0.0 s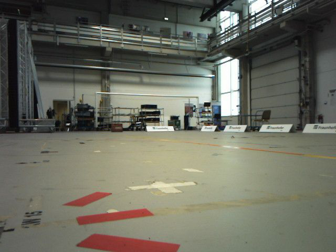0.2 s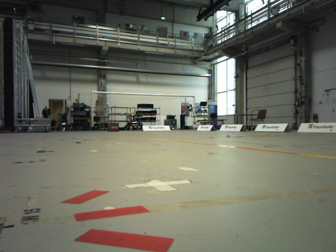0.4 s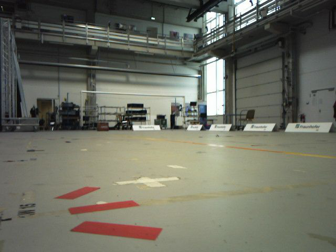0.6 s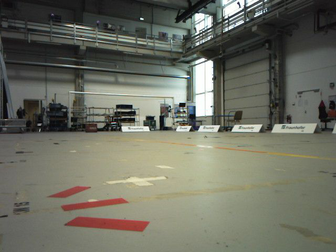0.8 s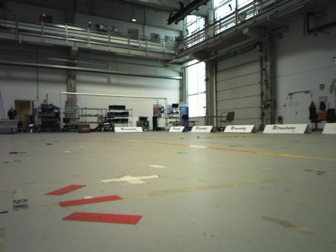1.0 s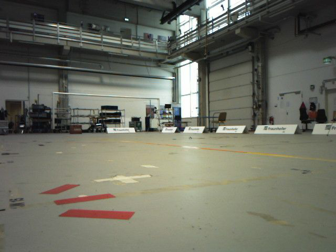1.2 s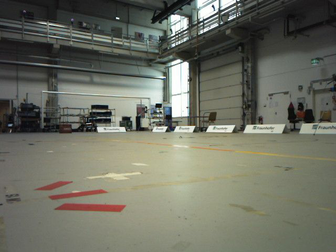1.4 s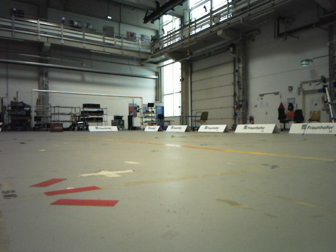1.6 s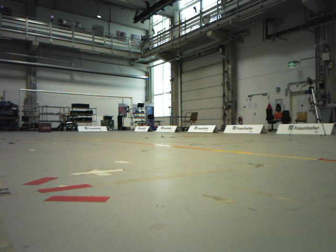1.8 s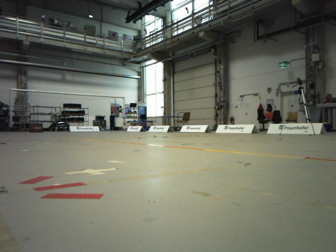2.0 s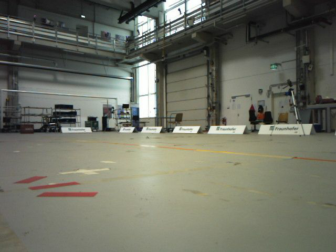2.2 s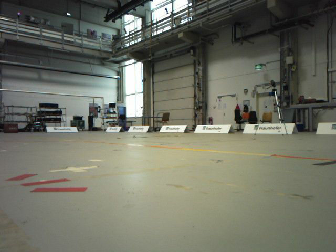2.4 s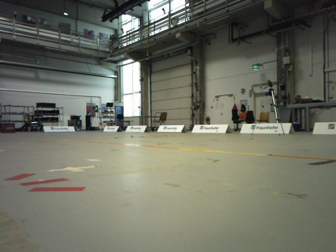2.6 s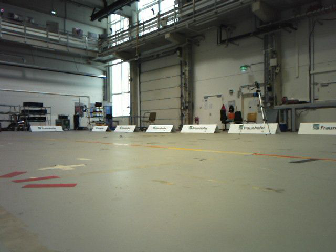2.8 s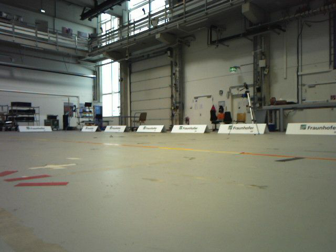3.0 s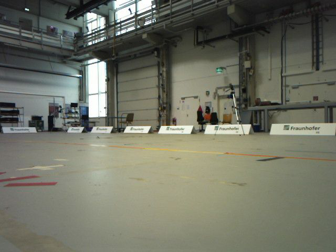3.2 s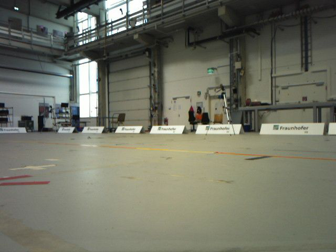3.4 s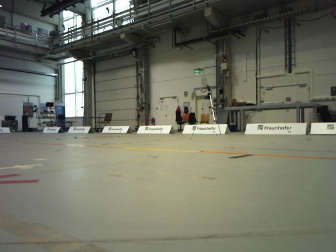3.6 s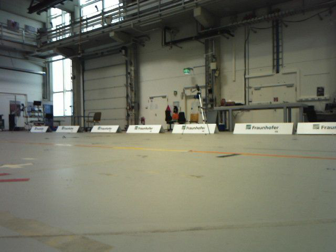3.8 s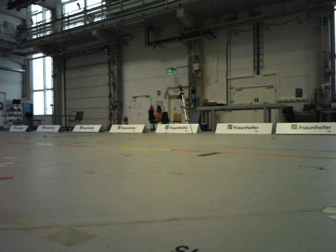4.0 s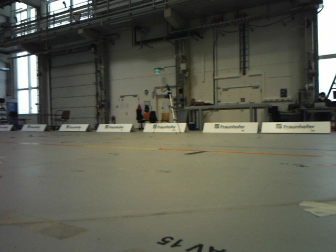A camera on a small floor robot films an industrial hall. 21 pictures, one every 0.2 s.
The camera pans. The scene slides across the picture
to the left.
The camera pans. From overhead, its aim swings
clockwise.
0.0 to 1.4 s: The camera pans to its right, which is clockwise from overhead, by about 10 degrees. It travels backward, about 0.3 m, so what stands in front gets smaller.
1.4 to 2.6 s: The camera travels backward, about 0.2 m, so what stands in front gets smaller.
2.6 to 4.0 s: The scene slides to the left, as the camera pans about 15 degrees to its right. It travels backward, about 0.3 m, so what stands in front gets smaller.
The film runs backward here.
